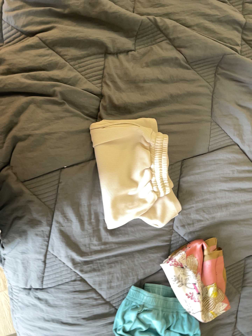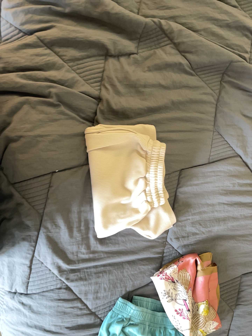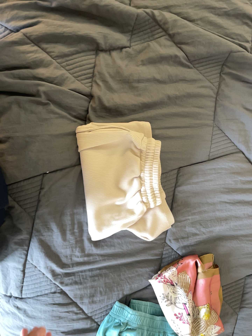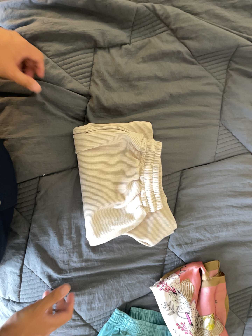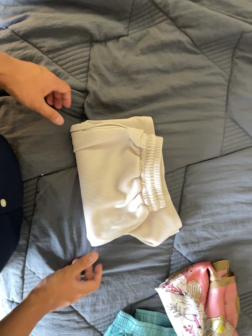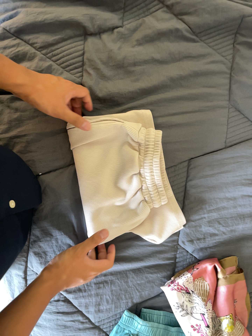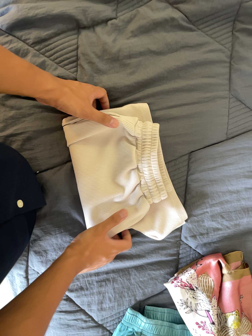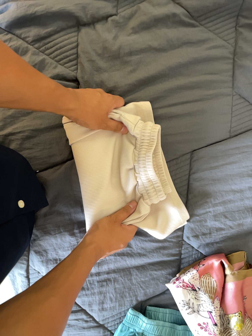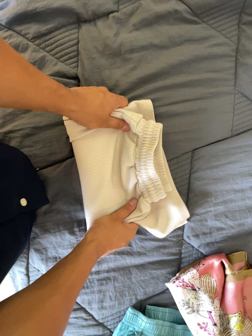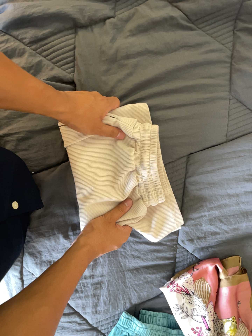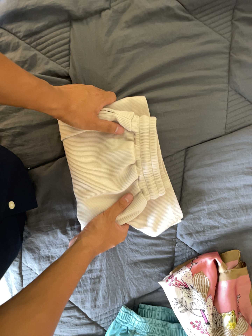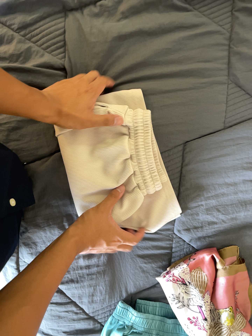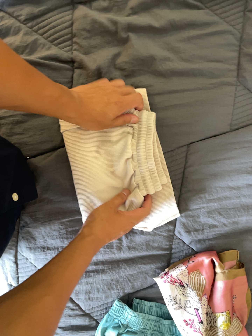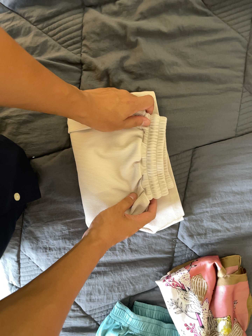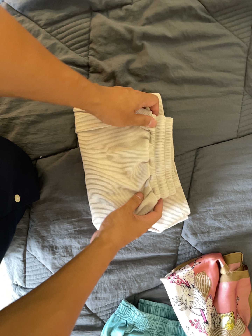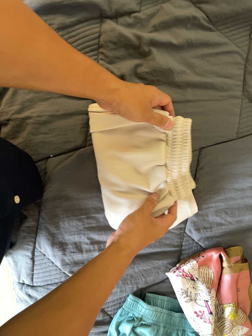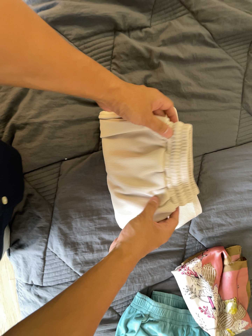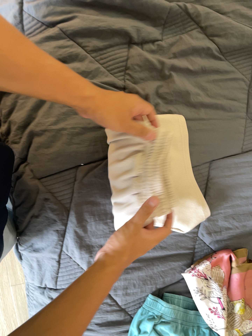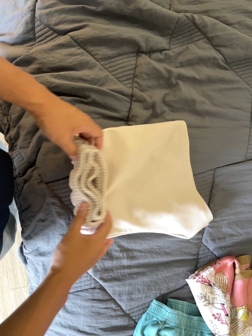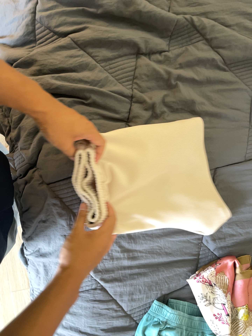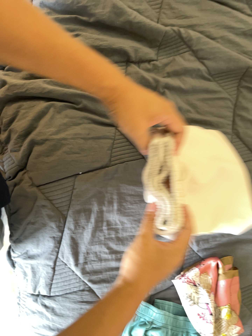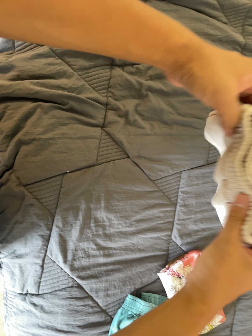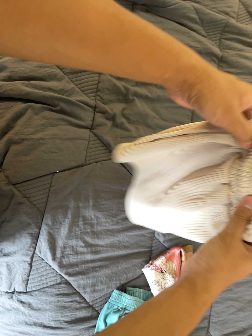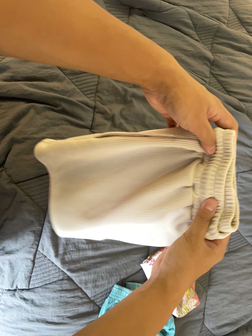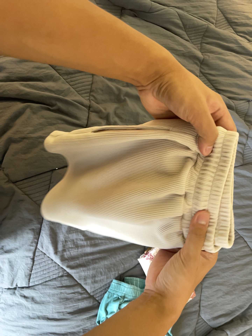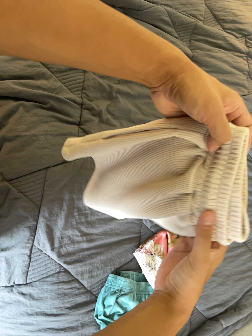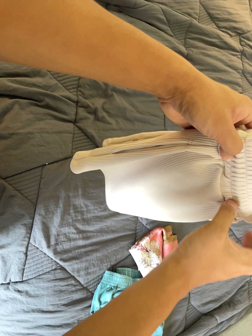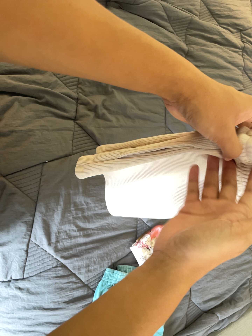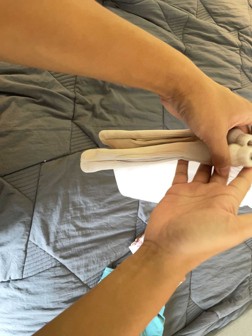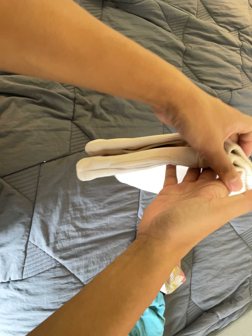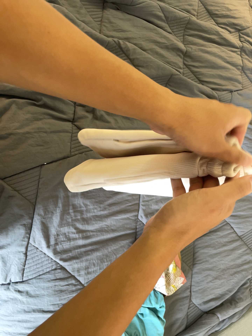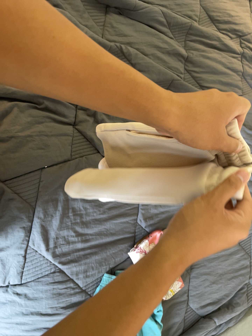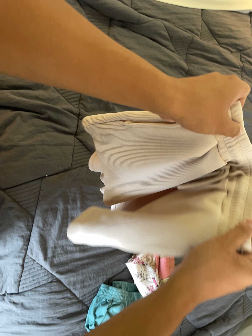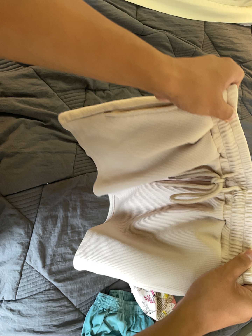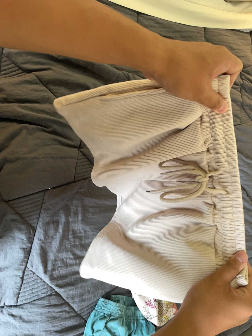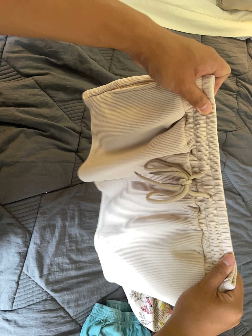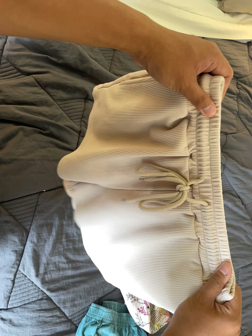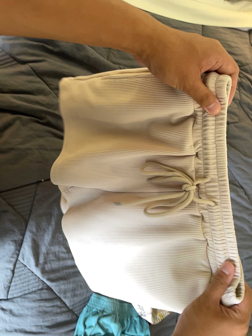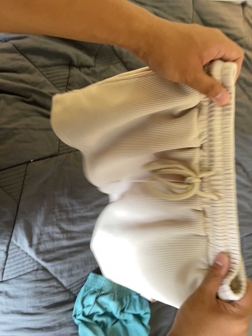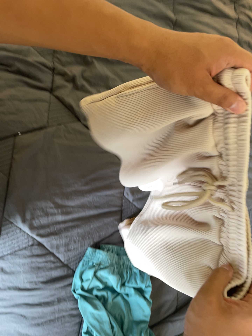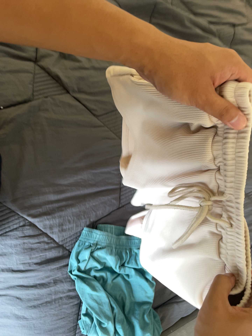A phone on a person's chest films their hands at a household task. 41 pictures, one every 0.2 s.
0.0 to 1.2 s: The camera pans to its left by about 15 degrees. It travels to its right and forward, about 22 cm.
1.2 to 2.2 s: The camera shifts only a little, or ends up much as it began.
2.2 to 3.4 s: The camera travels to its left and backward, about 22 cm.
3.4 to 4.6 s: The camera pans to its right by about 15 degrees. It travels backward and to its left, about 16 cm, so what stands in front gets smaller.
4.6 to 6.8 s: The camera travels backward, about 7 cm, so what stands in front gets smaller.
6.8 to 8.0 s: The camera travels toward the bottom of its view, to its right and forward, about 22 cm, so close, fixed things drift upward.
The film runs backward here.
